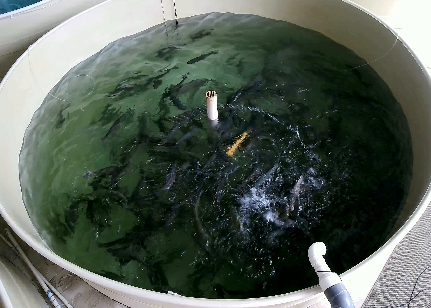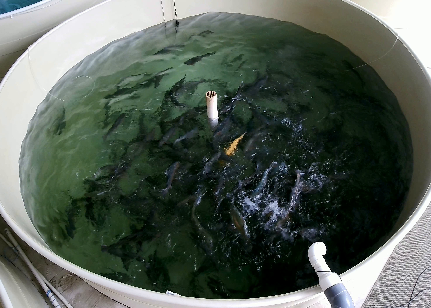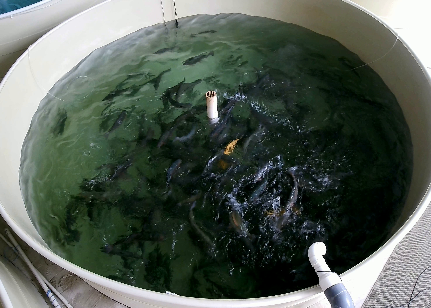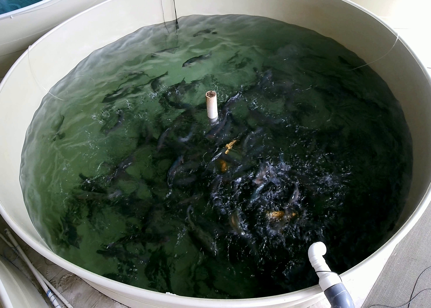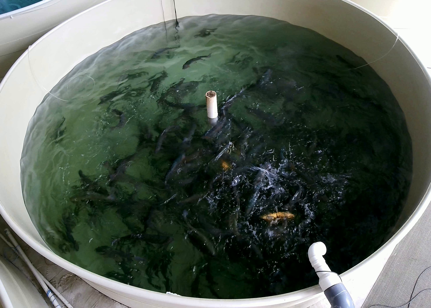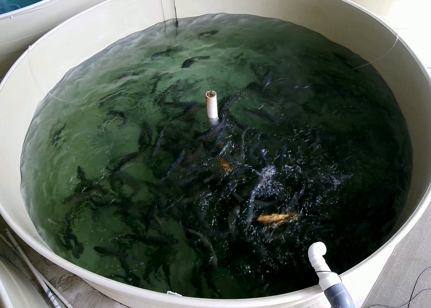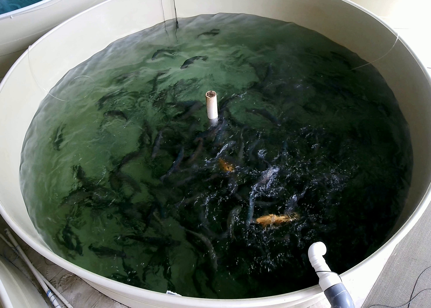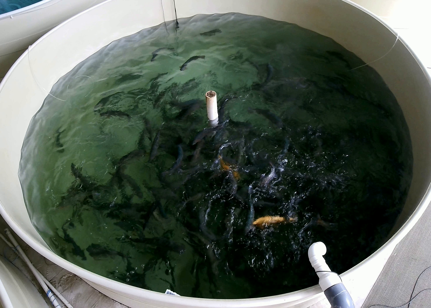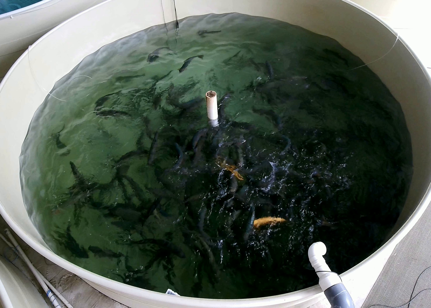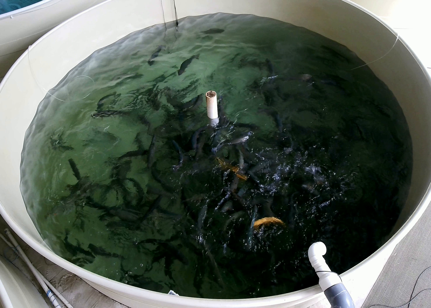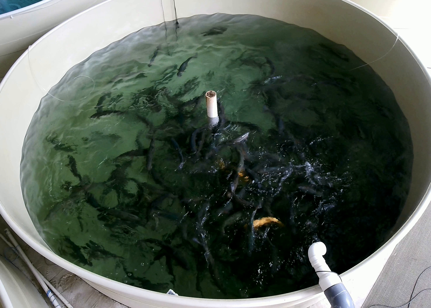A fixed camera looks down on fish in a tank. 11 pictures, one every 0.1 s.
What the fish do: Strong feeding.
